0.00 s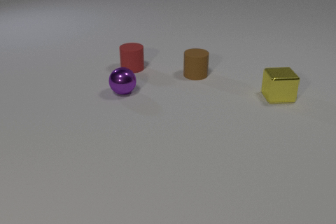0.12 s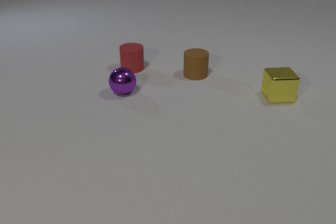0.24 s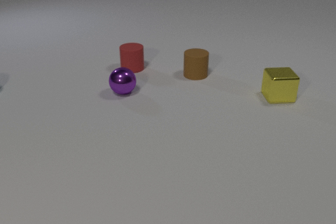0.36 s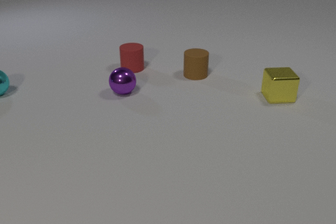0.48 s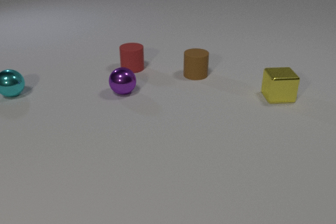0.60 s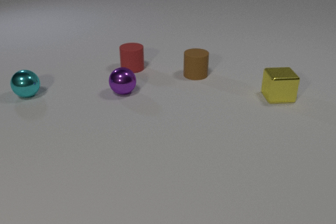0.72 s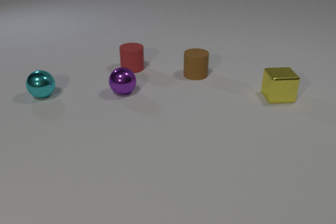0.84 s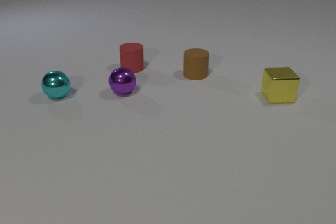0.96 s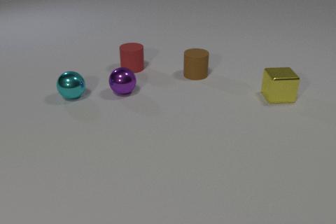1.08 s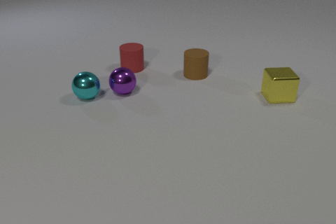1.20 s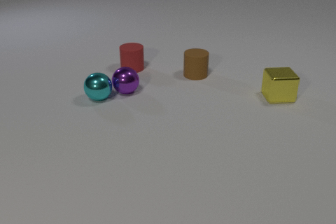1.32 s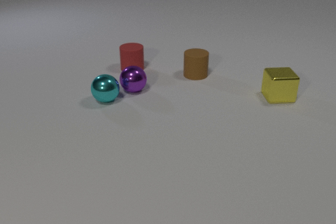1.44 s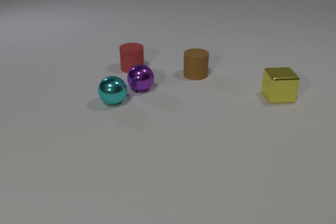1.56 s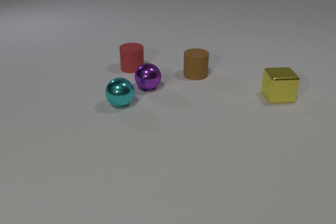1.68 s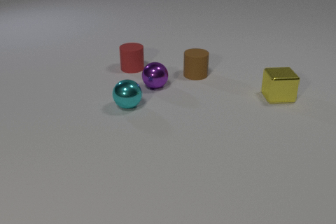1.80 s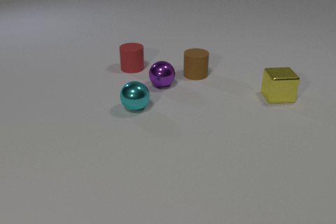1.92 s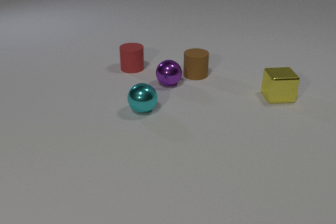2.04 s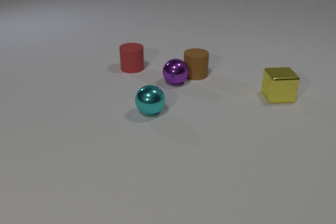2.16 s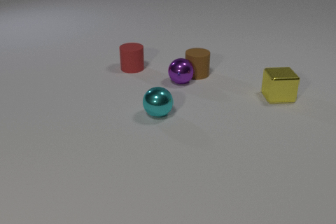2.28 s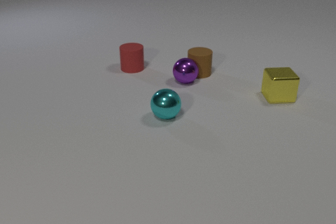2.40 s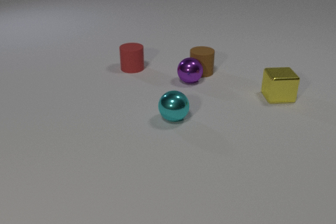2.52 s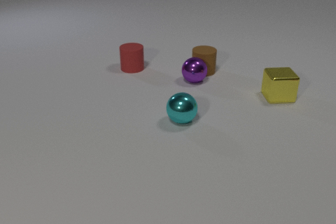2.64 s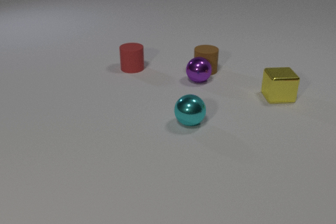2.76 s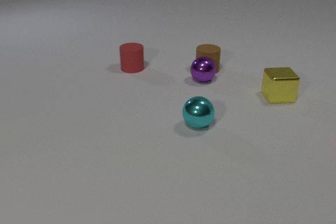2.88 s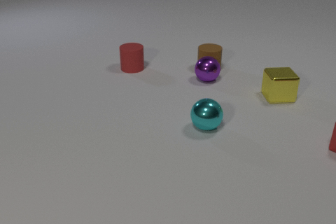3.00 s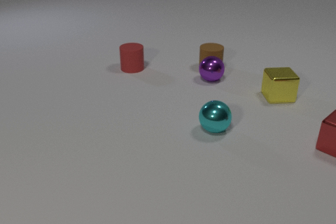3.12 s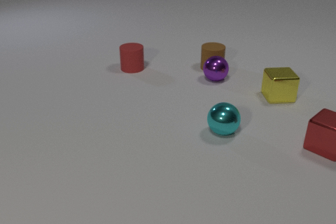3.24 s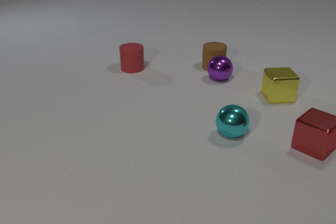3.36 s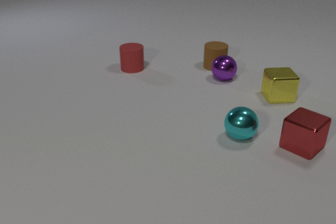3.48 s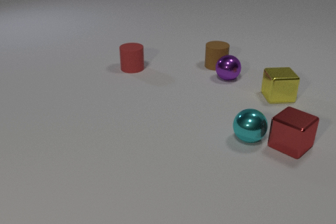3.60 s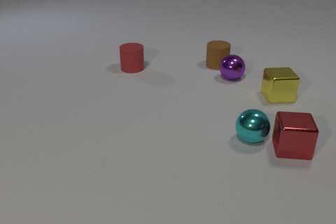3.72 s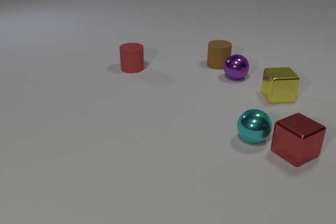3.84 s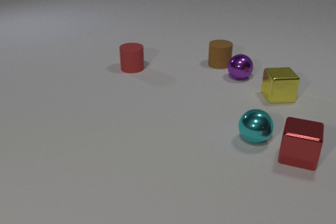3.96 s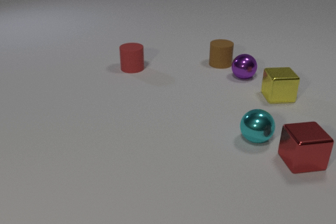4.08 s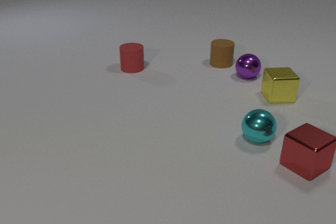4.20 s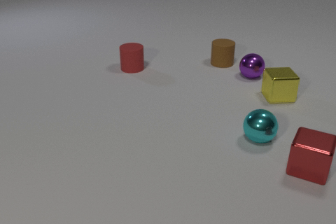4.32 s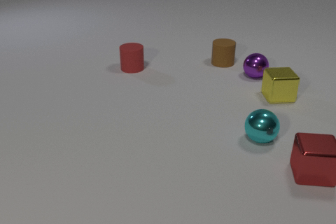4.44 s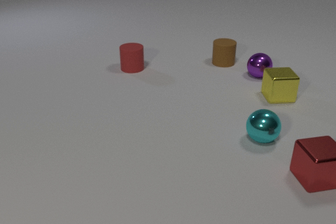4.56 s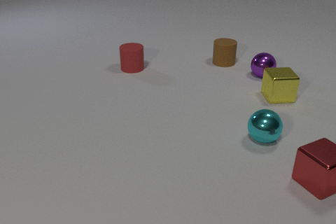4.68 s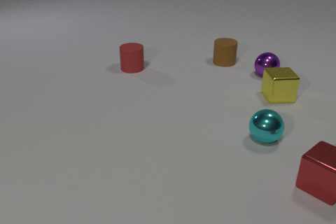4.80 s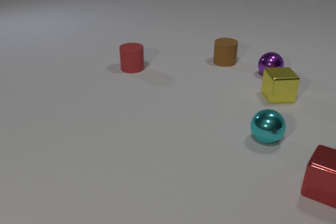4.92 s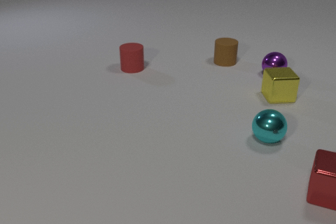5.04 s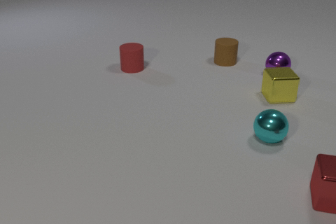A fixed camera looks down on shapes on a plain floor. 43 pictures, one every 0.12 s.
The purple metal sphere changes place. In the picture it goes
to the right.
The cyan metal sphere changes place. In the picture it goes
to the right.
0.00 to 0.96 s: The cyan metal sphere comes in at the left edge, rolls to the right and toward the camera.
0.96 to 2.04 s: The cyan metal sphere rolls to the right and toward the camera. The purple metal sphere rolls to the right. The cyan metal sphere and the purple metal sphere collide.
2.04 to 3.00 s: The cyan metal sphere rolls to the right and toward the camera. The purple metal sphere rolls to the right. The red metal cube comes in at the right edge, slides to the left. The brown rubber cylinder slides away from the camera and to the right. The purple metal sphere and the brown rubber cylinder collide.
3.00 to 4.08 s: The cyan metal sphere rolls to the right. The purple metal sphere rolls to the right. The red metal cube slides toward the camera and to the left. The brown rubber cylinder slides away from the camera and to the right. The cyan metal sphere and the red metal cube collide.
4.08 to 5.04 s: The cyan metal sphere rolls to the right. The purple metal sphere rolls to the right and away from the camera. The red metal cube slides toward the camera and to the right. The brown rubber cylinder slides away from the camera.
What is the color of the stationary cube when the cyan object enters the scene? yellow.
What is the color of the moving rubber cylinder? brown.
Are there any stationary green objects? no.
